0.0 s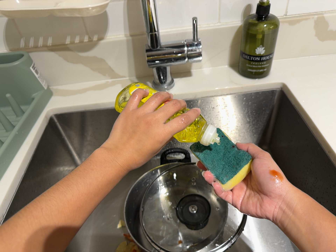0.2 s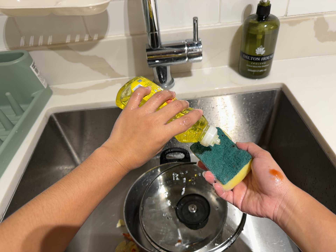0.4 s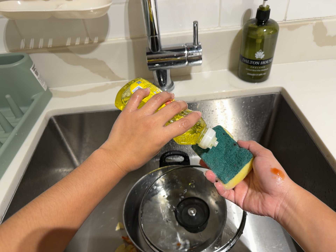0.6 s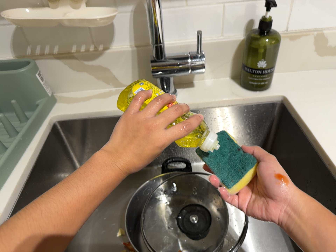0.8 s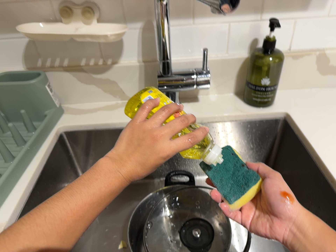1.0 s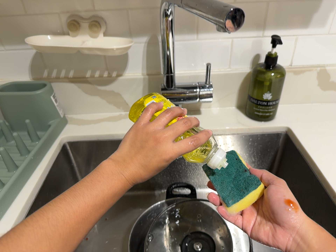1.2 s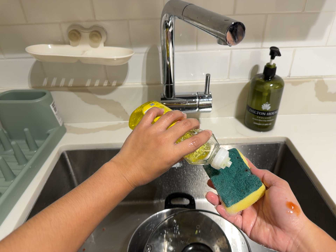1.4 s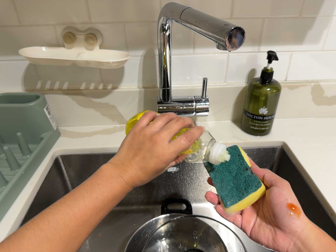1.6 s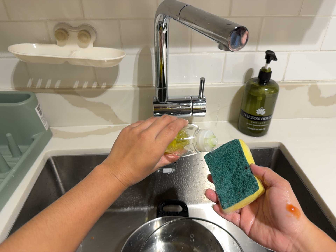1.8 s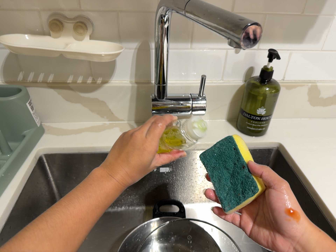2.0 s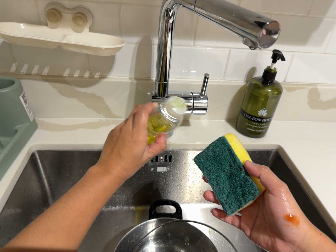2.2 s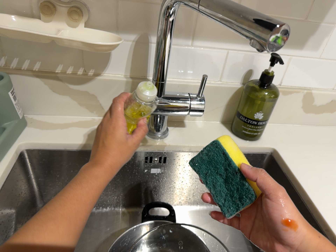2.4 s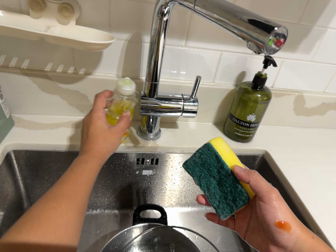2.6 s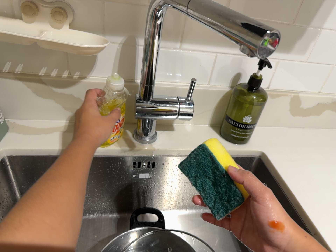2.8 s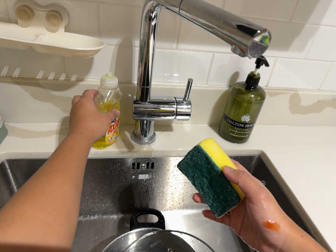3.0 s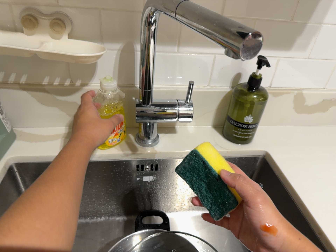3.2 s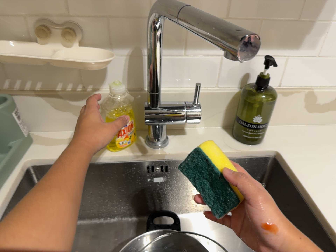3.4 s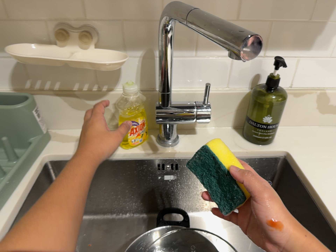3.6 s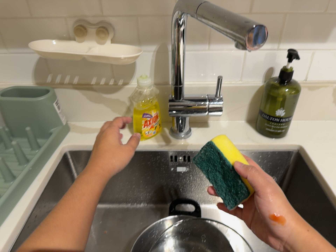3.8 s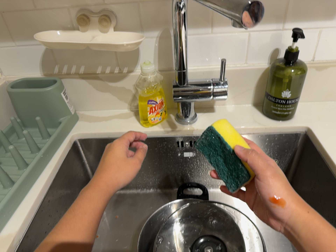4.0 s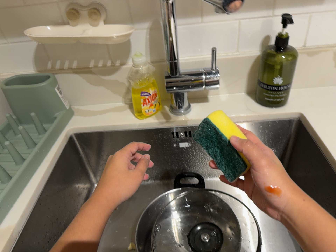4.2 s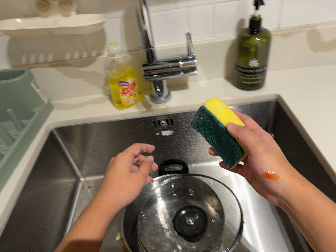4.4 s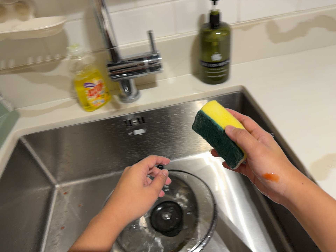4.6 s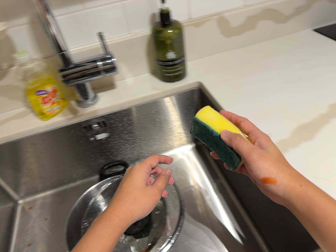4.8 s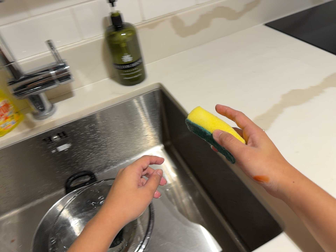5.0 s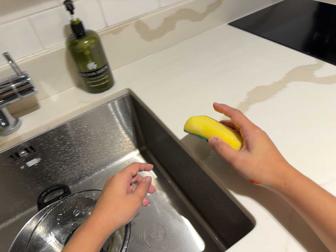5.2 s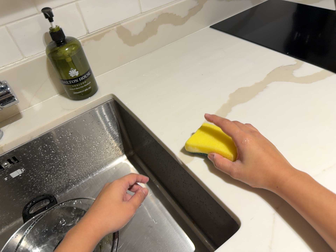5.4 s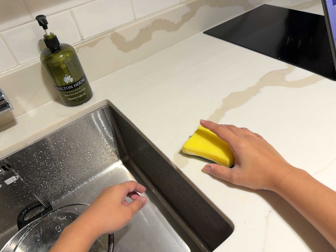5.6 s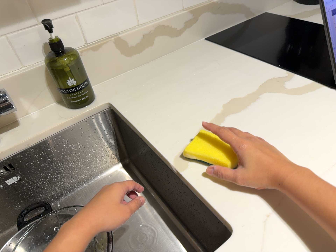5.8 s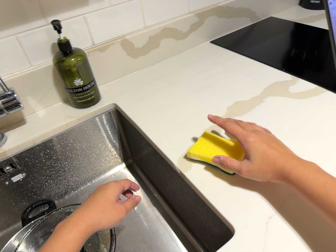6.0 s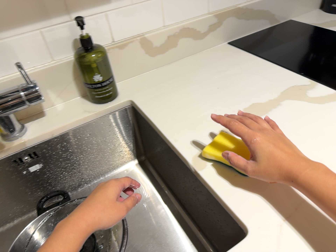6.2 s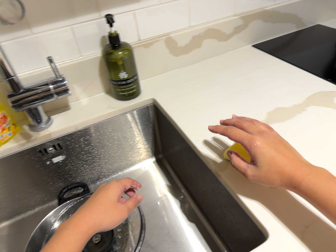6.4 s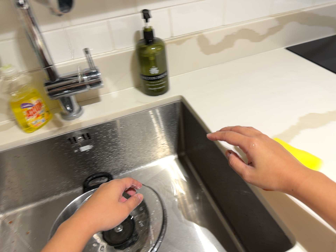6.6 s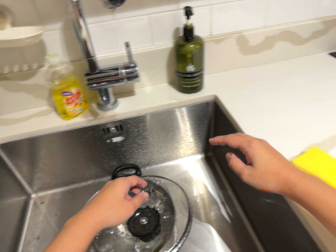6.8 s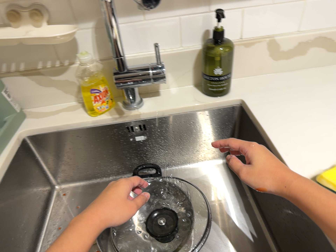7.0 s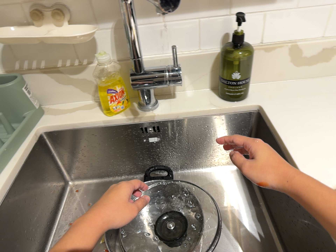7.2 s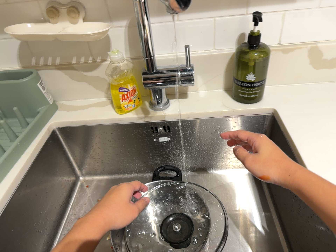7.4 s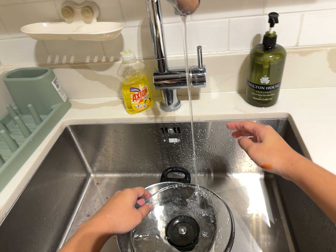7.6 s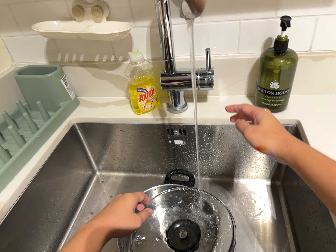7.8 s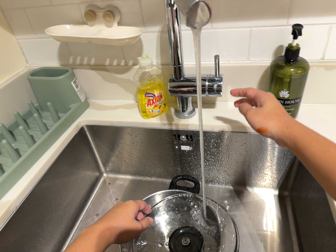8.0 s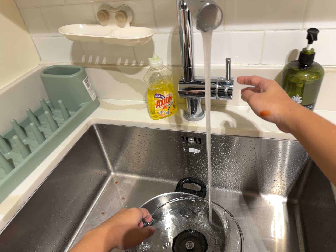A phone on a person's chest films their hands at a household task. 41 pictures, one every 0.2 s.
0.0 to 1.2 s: The camera's aim tips toward the top of its view by about 10 degrees, and the scene shifts downward.
1.2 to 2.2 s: The camera travels forward and to its left, about 10 cm, so what stands in front looms larger.
2.2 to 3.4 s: The camera shifts only a little, or ends up much as it began.
3.4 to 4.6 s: The camera travels to its right, about 12 cm, so close, fixed things drift to the left. It rolls about its line of sight by about 15 degrees, and the scene rotates counterclockwise.
4.6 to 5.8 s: The scene slides to the left, as the camera pans about 15 degrees to its right. It travels to its right, about 6 cm, so close, fixed things drift to the left. It rolls about its line of sight by about 10 degrees, and the scene rotates counterclockwise.
5.8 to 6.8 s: The camera swings to its left by about 20 degrees, and the scene slides to the right. It travels to its left, about 8 cm, so close, fixed things drift to the right. It rolls about its line of sight by about 20 degrees, and the scene rotates clockwise.
6.8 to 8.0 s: The camera pans to its left by about 20 degrees. It travels to its right, about 7 cm. It rolls about its line of sight by about 15 degrees, and the scene rotates clockwise.
The film runs backward here.
